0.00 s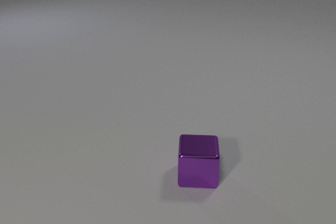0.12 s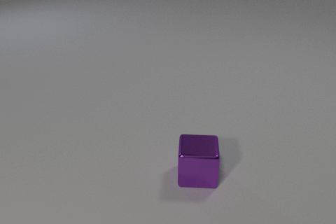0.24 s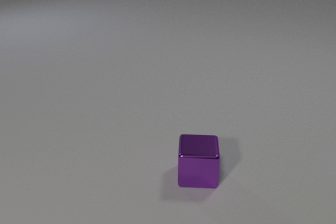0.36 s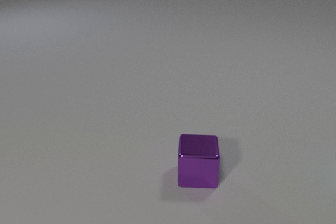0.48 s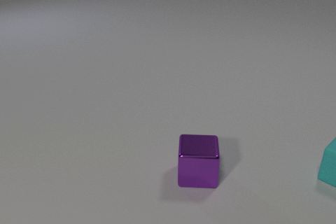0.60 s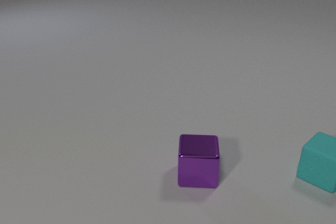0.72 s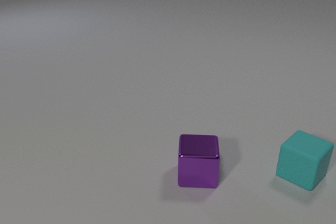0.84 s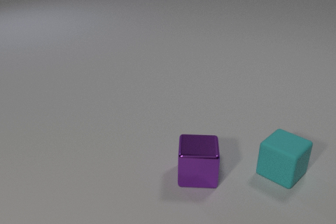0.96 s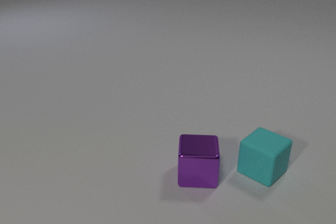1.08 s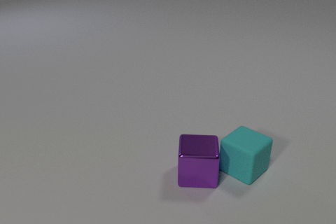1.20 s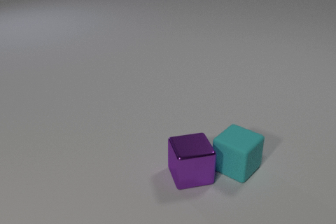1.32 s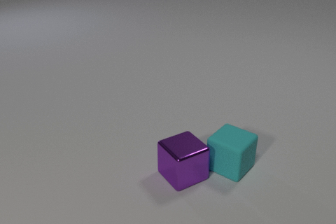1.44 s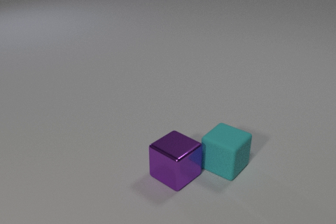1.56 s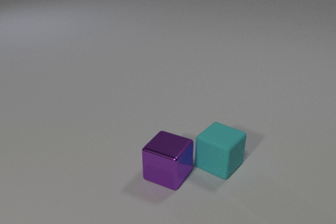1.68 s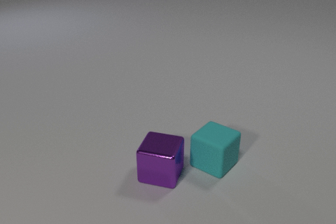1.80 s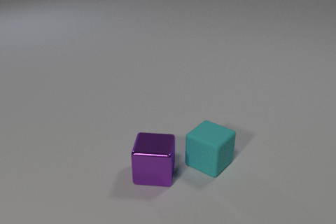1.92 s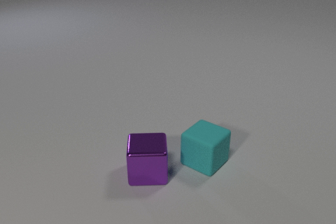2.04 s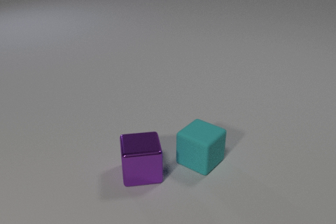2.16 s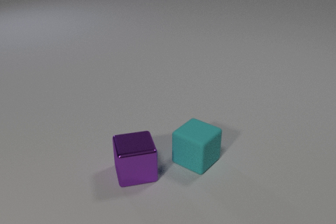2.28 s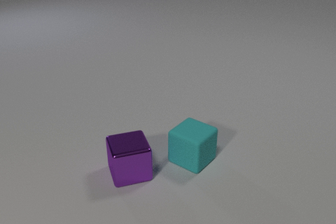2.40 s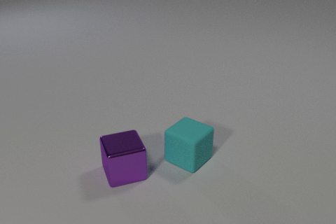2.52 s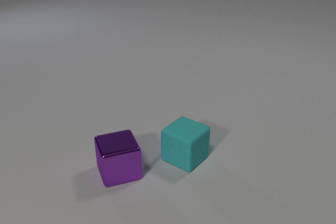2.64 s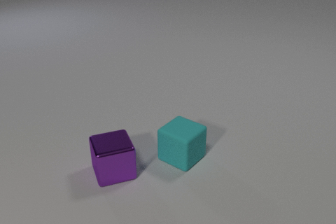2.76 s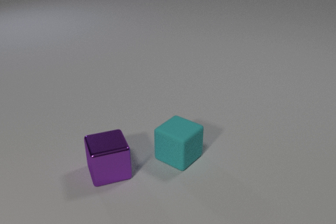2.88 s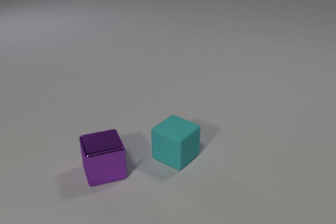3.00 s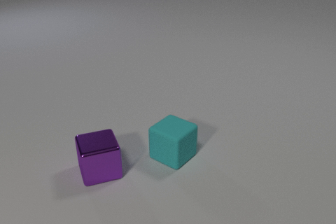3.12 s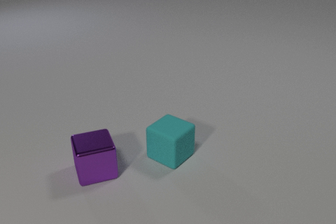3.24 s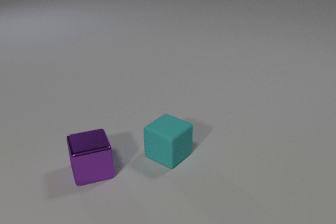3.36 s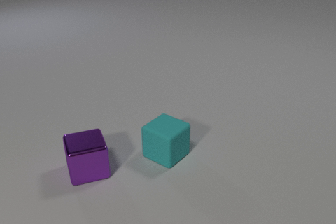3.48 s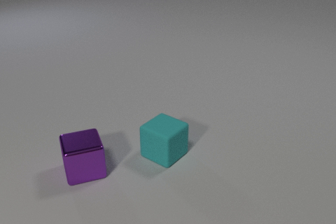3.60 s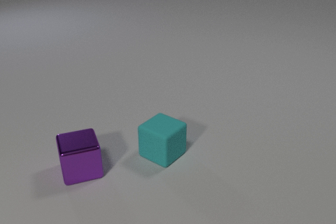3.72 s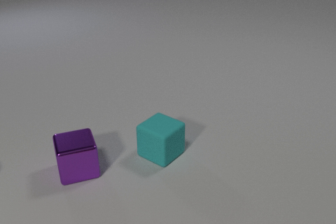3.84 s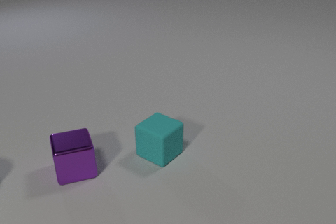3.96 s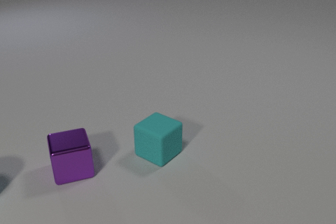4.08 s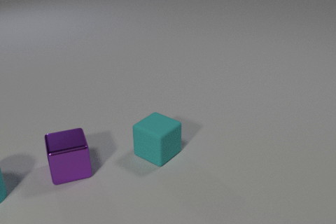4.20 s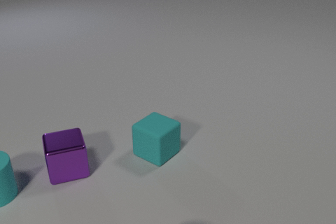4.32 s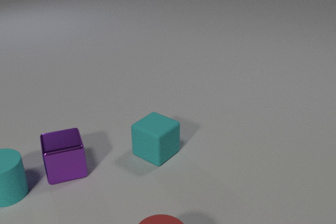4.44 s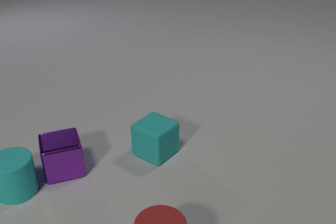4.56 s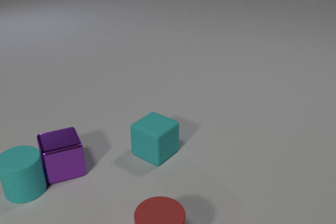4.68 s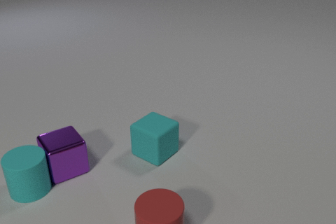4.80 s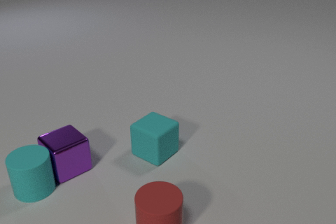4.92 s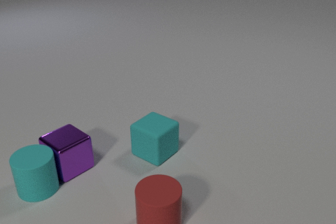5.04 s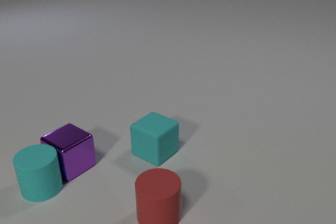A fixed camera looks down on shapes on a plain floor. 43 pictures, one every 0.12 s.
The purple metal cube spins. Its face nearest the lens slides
to the right.
The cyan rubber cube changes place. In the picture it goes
to the left.
0.00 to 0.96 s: The cyan rubber cube comes in at the right edge, slides to the left.
0.96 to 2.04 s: The cyan rubber cube slides to the left. The purple metal cube slides to the left, spins counterclockwise seen from above by about 105 degrees, its near face sliding to the right. The cyan rubber cube and the purple metal cube collide.
2.04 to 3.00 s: The cyan rubber cube slides to the left. The purple metal cube slides to the left.
3.00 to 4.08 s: The cyan rubber cube slides to the left. The purple metal cube slides to the left. The cyan rubber cylinder comes in at the left edge.
4.08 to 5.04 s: The purple metal cube spins so that its near face slides to the right, counterclockwise seen from above. The red rubber cylinder comes in at the bottom edge, slides away from the camera. The cyan rubber cylinder slides to the right. The purple metal cube and the cyan rubber cylinder collide.
How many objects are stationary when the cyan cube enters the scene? 1.
How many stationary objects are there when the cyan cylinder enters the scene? 0.
How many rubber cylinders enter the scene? 2.
